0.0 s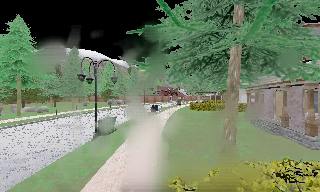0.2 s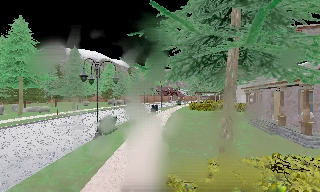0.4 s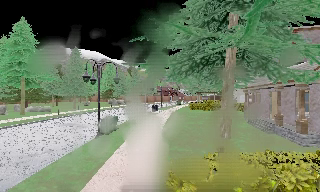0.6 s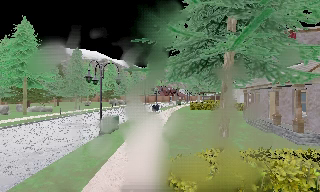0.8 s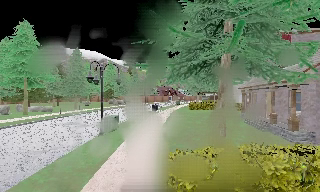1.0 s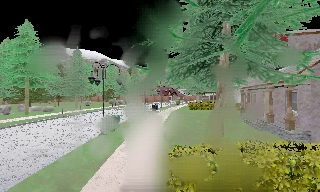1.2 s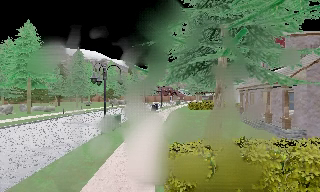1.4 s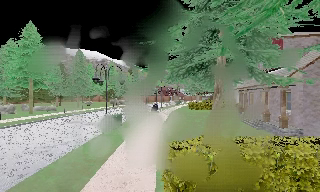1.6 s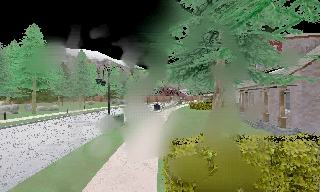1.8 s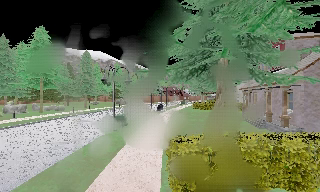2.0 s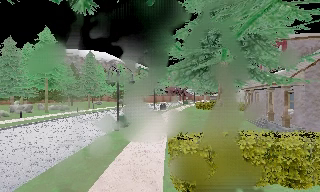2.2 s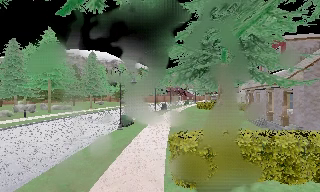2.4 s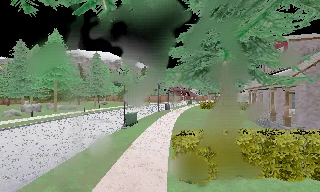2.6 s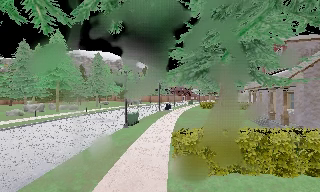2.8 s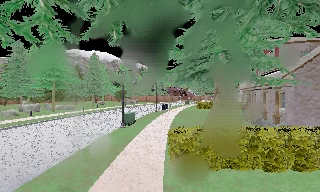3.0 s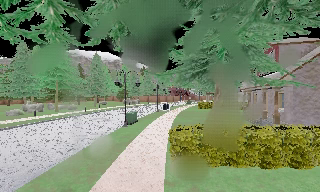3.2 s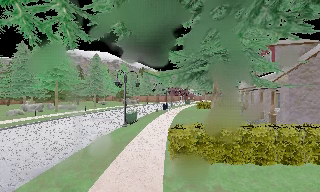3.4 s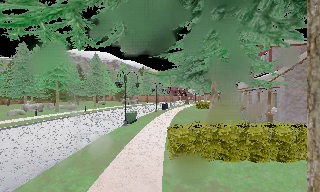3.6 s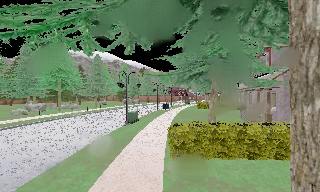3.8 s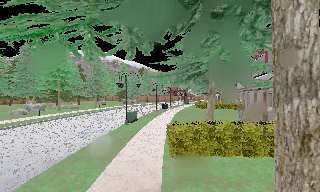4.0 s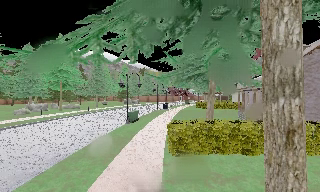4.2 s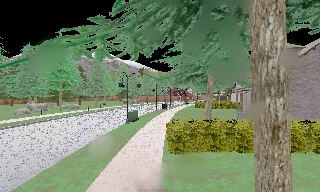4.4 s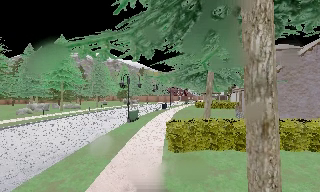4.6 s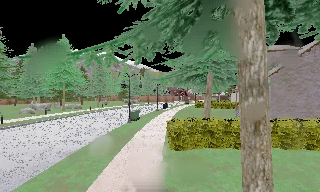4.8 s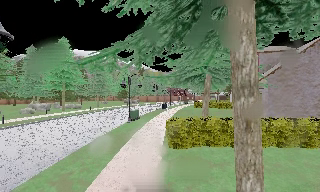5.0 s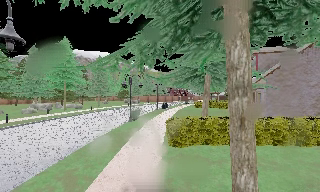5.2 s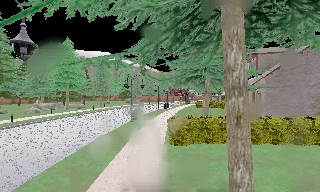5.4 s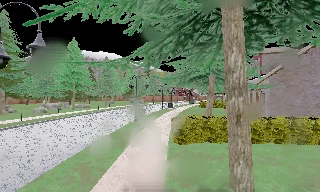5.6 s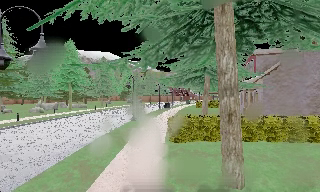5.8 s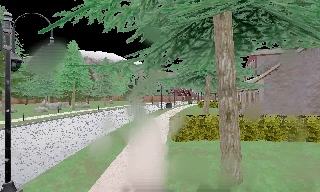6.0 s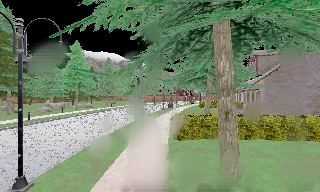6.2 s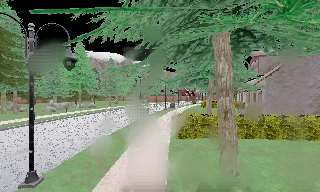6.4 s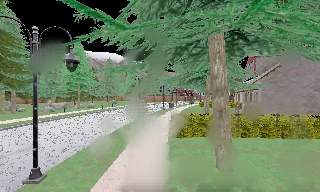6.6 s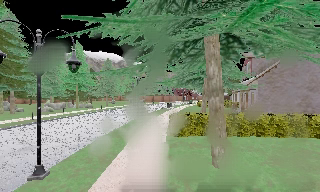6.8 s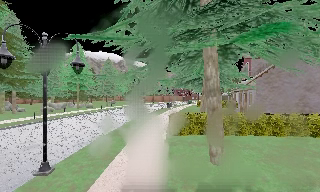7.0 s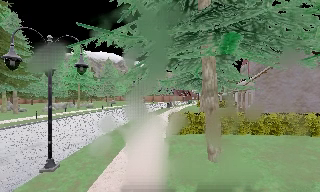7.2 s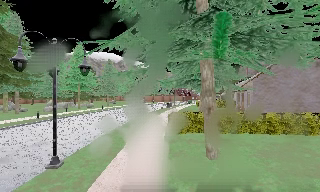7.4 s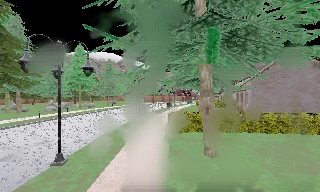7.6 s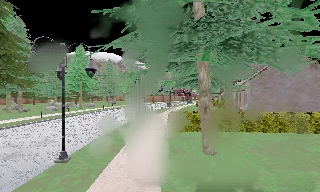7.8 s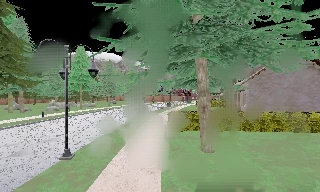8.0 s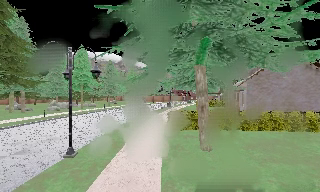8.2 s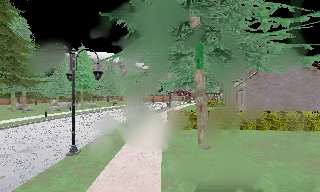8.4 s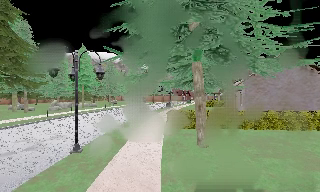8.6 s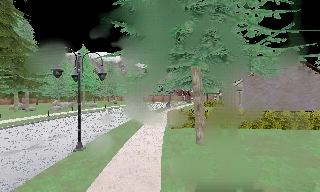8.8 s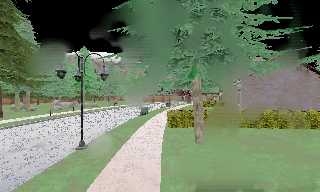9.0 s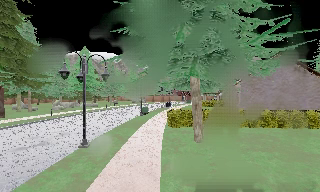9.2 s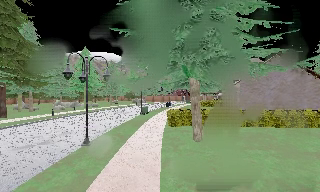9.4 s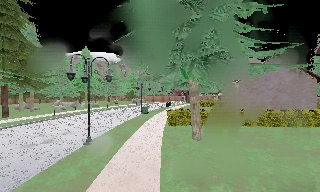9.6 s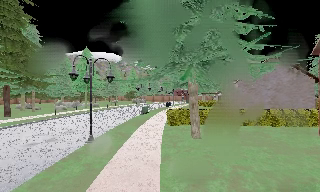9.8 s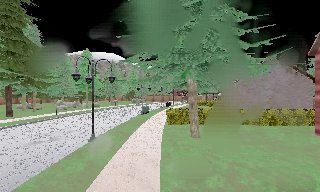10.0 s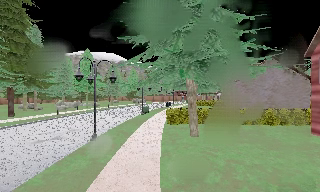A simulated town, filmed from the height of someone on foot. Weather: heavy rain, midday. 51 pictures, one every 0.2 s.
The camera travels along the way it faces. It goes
backward.
0.0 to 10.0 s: The camera travels backward, about 13 m, so what stands in front gets smaller.
The film runs backward here.
